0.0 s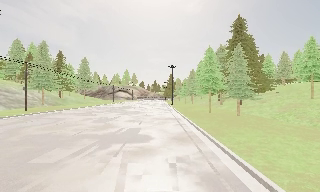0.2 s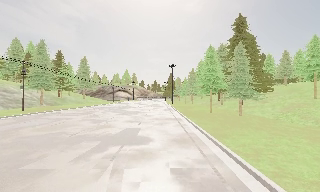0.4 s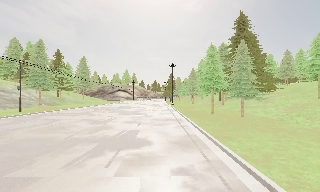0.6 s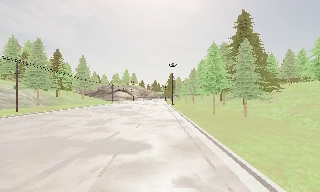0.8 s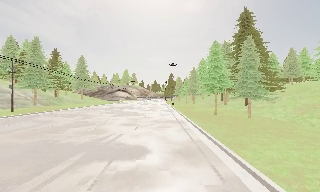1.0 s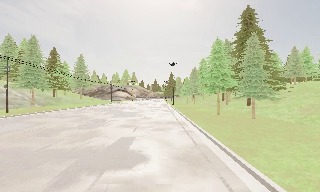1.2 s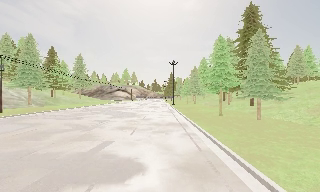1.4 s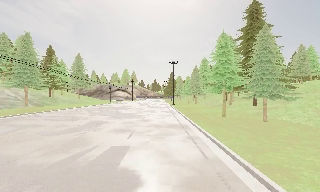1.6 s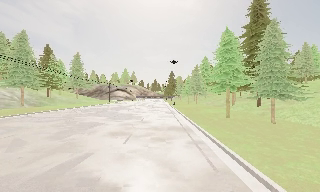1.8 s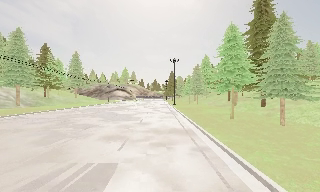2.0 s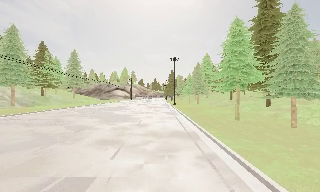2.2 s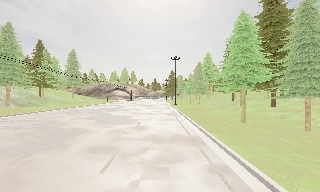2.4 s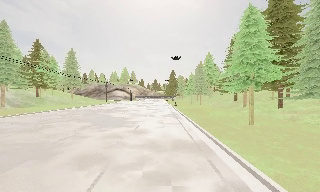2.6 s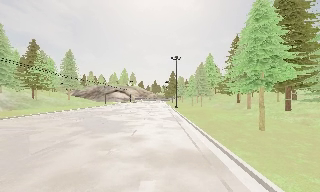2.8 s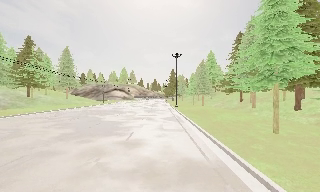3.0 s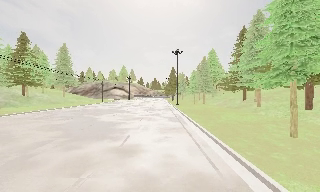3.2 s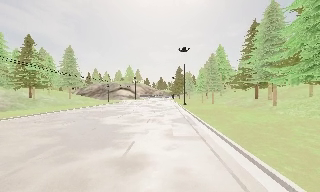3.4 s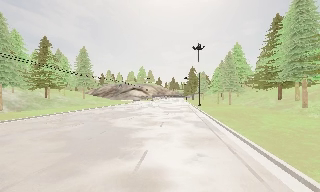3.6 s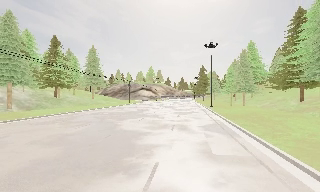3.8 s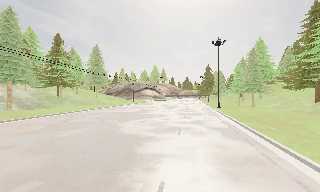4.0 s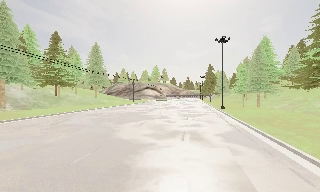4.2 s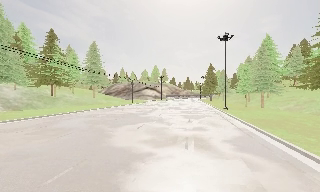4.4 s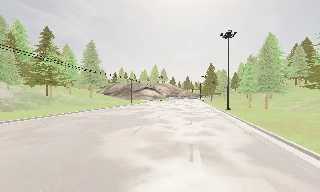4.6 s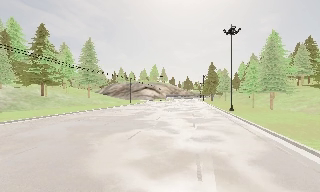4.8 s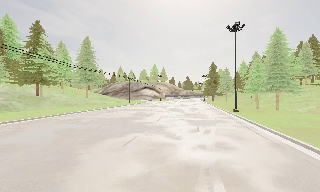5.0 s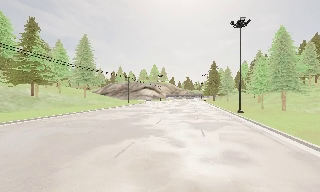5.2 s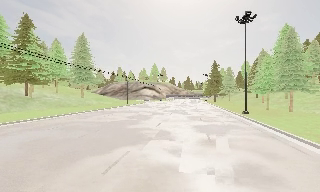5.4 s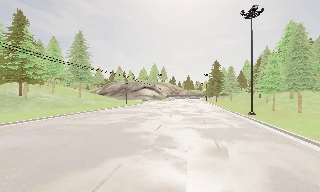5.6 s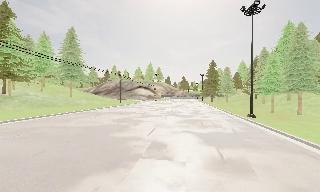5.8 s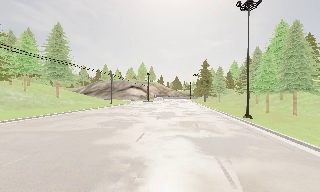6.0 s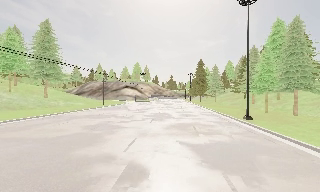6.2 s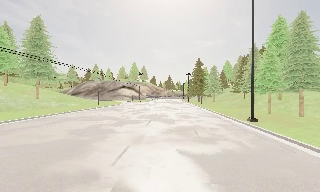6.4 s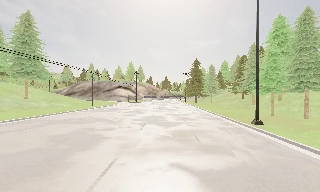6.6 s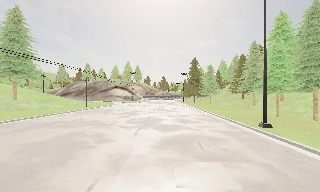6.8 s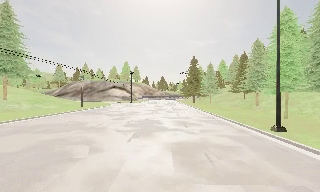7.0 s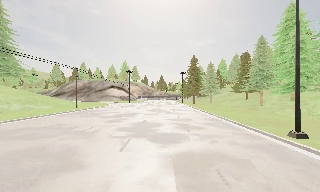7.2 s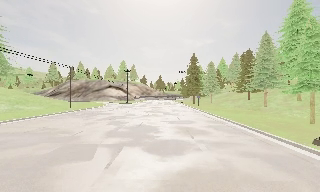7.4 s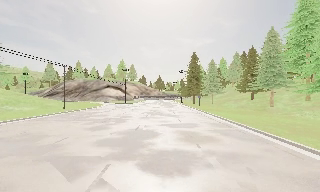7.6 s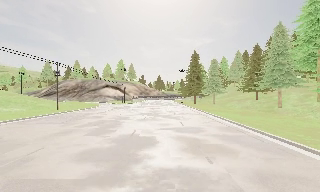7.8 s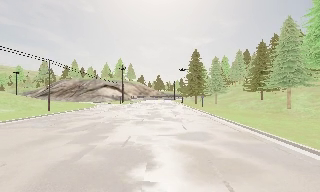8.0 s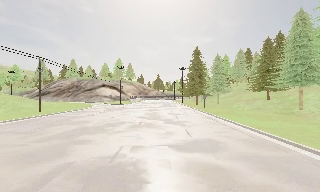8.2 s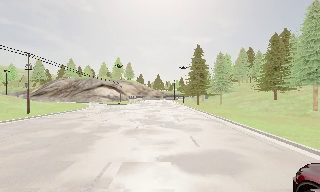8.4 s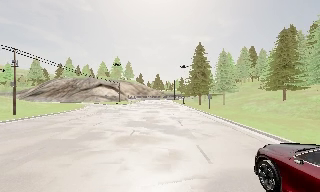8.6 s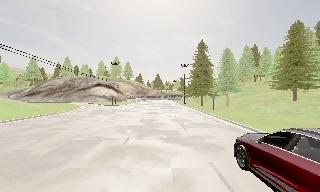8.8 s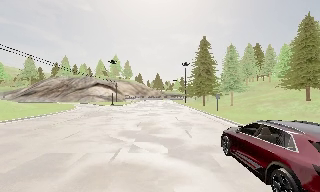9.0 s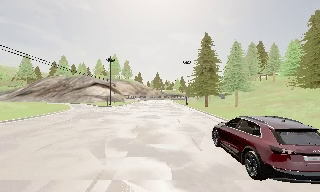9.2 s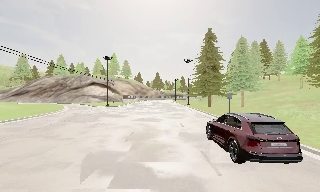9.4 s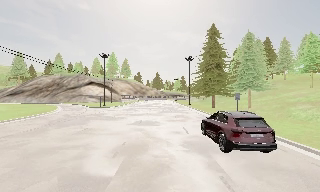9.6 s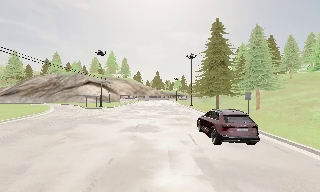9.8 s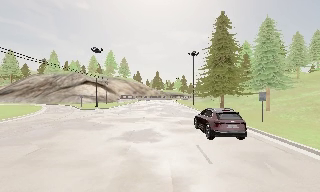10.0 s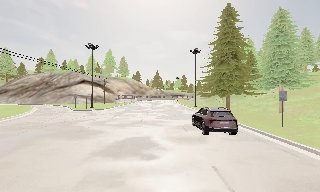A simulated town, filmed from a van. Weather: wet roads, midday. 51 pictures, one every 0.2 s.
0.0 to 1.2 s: The camera travels forward, about 4 m, so what stands in front looms larger. It gains speed.
1.2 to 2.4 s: The camera travels forward, about 6 m, so what stands in front looms larger.
2.4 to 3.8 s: The camera pans to its left, which is counterclockwise from overhead, by about 10 degrees. It travels forward, about 9 m, so what stands in front looms larger.
3.8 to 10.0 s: The camera pans to its right, which is clockwise from overhead, by about 10 degrees. It travels forward, about 50 m, so what stands in front looms larger. It gains speed.
The film runs forward here.
